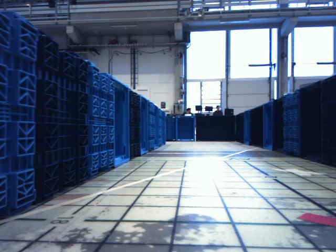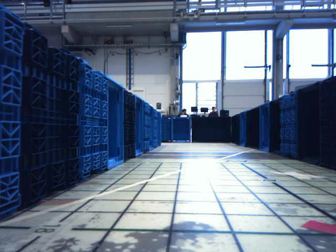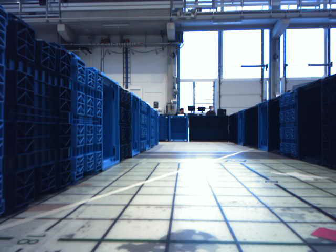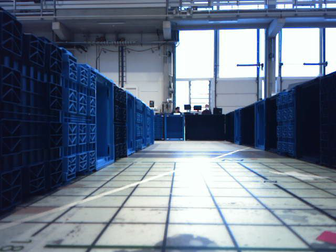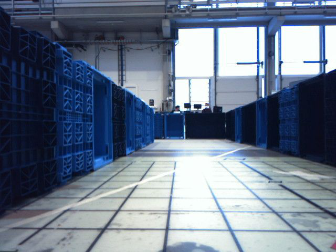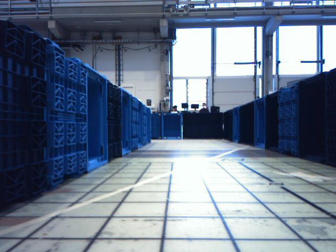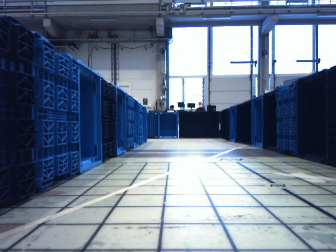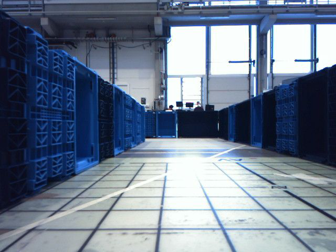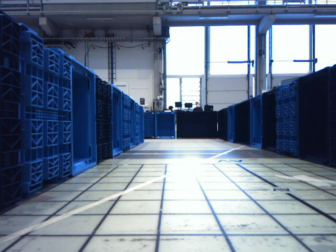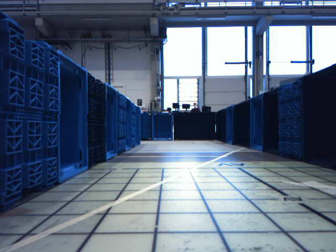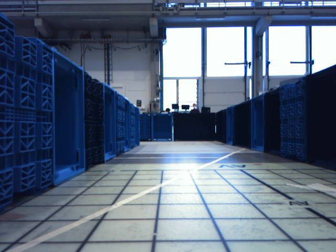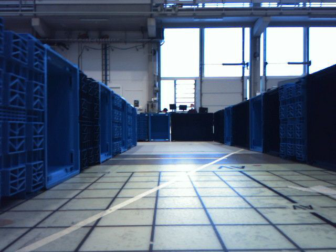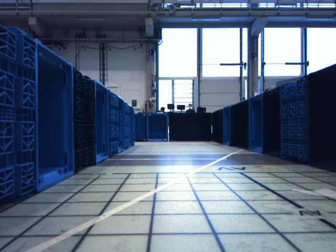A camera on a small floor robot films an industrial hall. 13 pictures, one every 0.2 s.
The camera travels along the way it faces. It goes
forward.
0.0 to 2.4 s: The camera travels forward, about 0.5 m, so what stands in front looms larger.
The film runs forward here.
